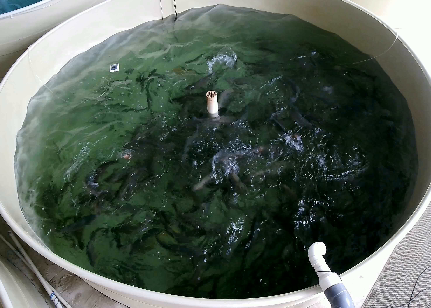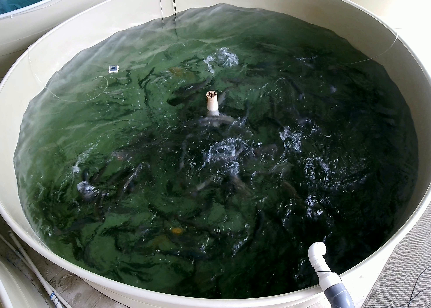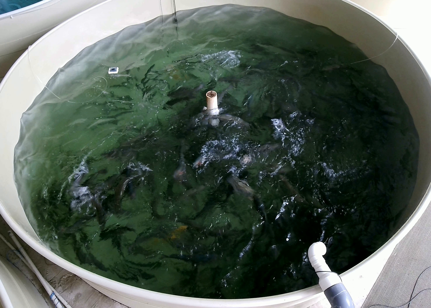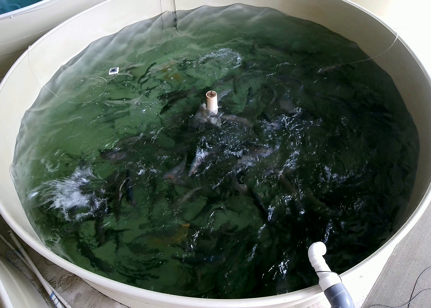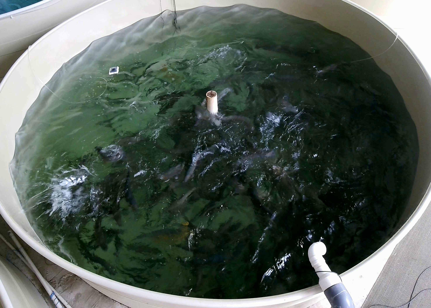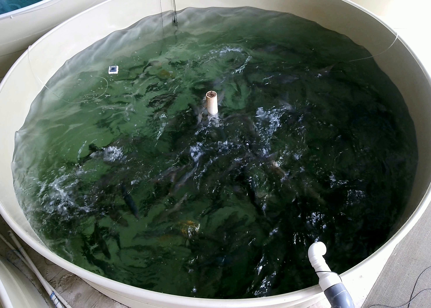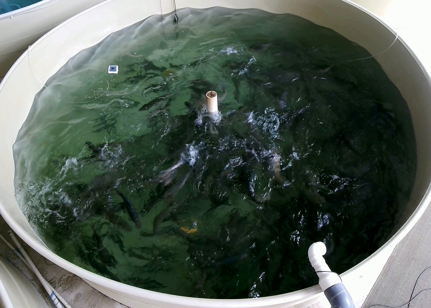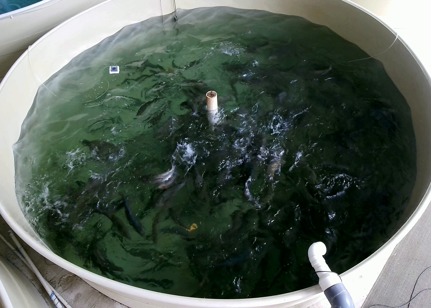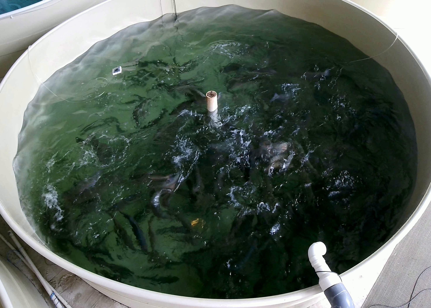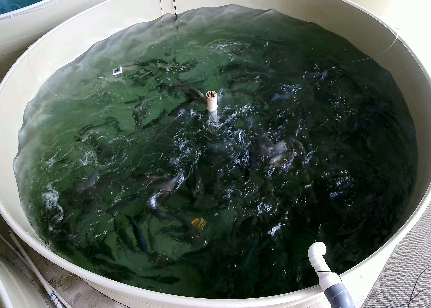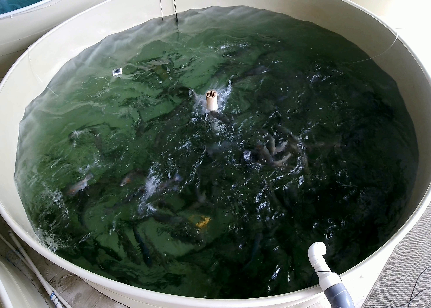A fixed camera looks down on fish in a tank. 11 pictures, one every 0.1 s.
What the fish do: Strong feeding.
